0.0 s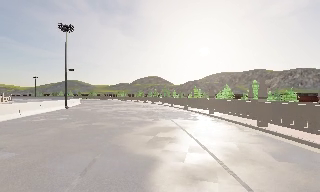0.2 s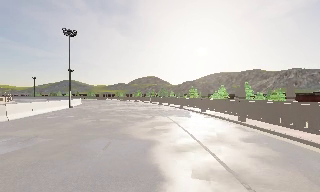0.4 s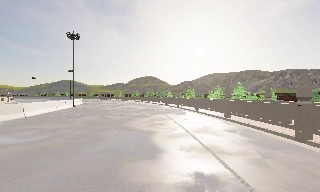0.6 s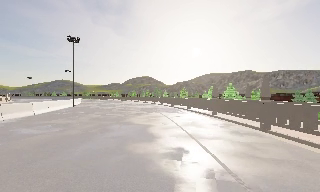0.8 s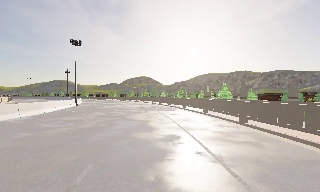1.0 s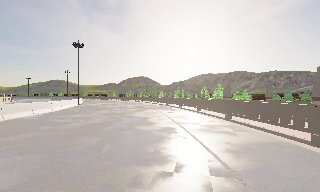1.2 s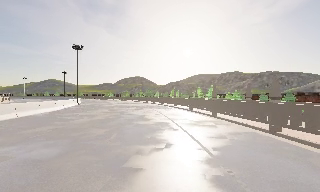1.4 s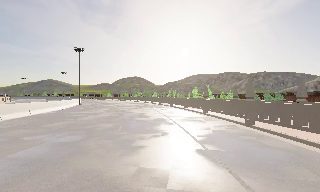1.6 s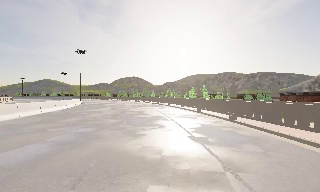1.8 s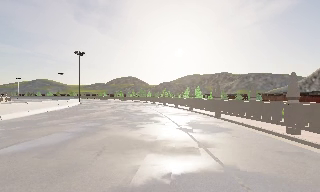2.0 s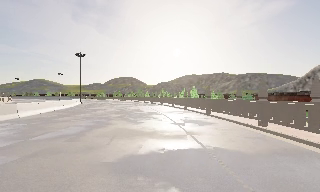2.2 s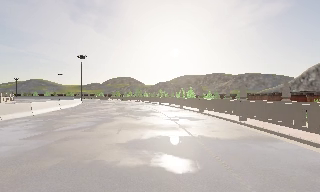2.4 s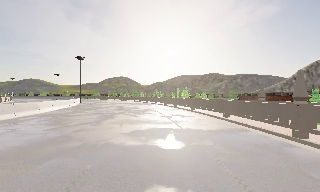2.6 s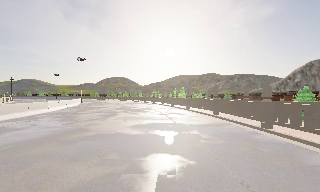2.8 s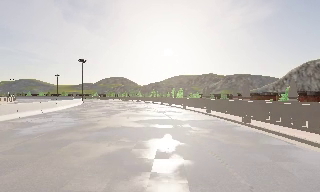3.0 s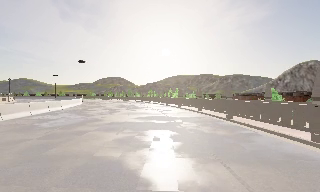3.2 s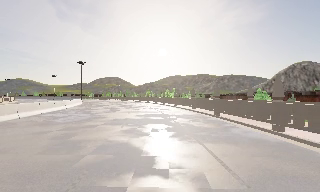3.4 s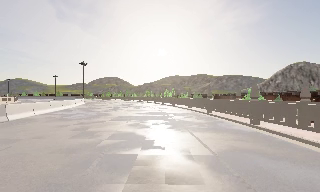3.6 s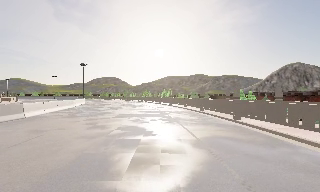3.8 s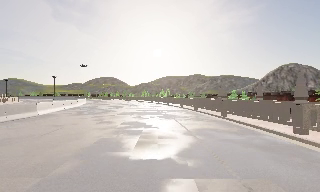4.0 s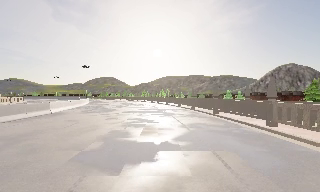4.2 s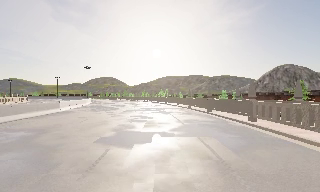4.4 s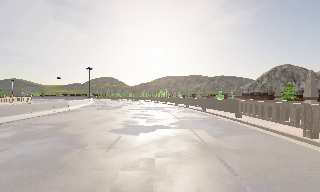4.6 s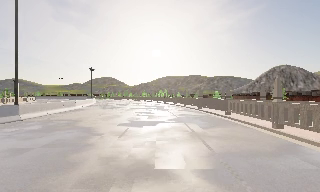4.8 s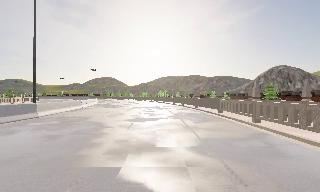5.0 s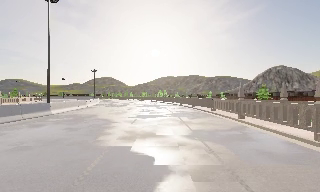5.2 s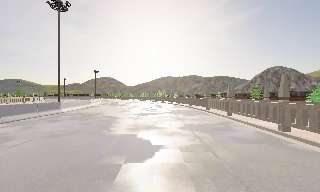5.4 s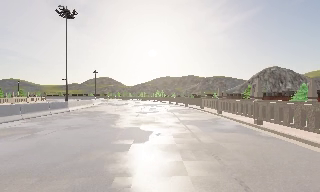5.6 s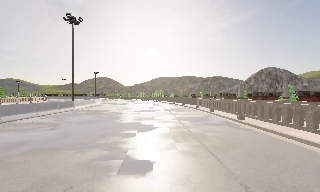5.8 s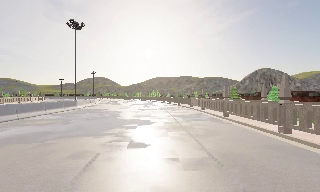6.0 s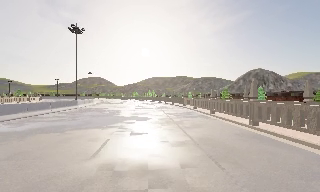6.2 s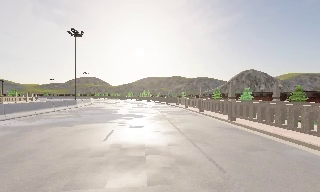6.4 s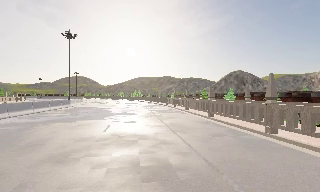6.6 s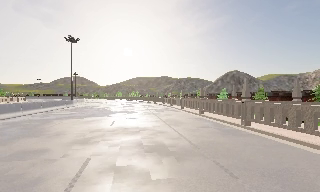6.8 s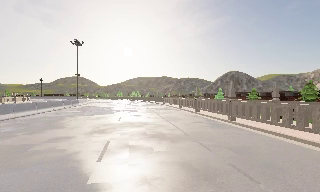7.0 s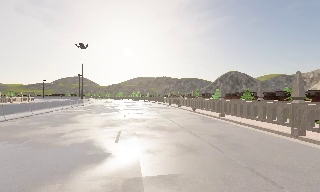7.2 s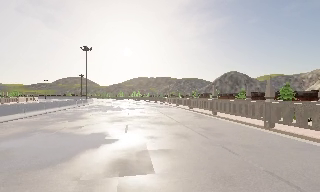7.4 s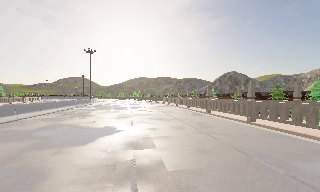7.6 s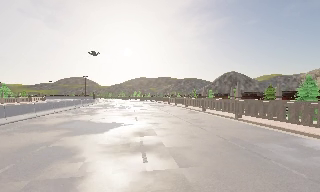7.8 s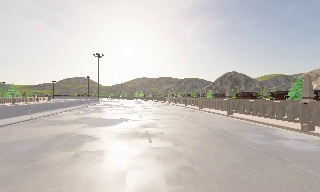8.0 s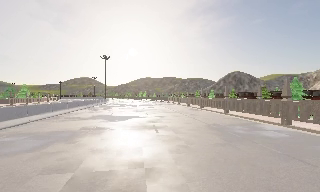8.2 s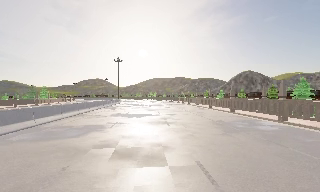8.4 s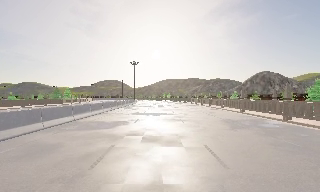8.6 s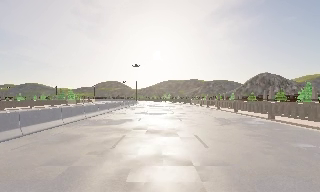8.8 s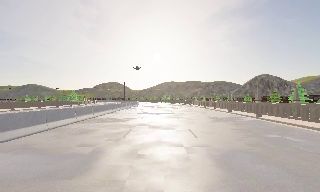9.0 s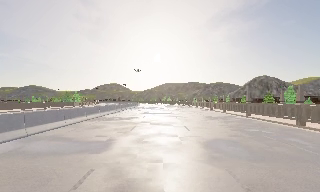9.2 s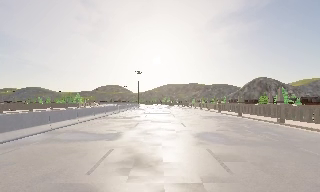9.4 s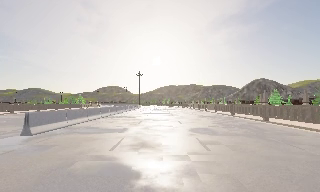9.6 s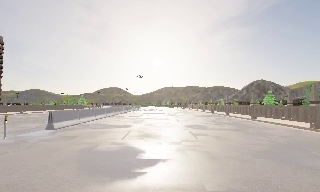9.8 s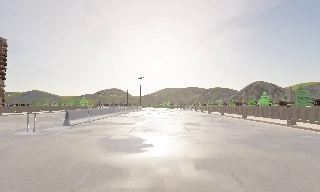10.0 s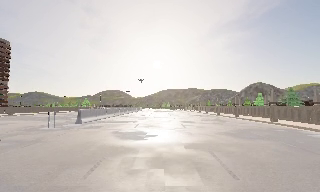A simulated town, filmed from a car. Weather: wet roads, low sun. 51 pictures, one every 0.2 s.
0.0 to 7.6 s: The scene slides to the left, as the camera pans about 25 degrees to its right. It travels backward, about 70 m, so what stands in front gets smaller.
7.6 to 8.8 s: The scene slides to the right, as the camera pans about 10 degrees to its left. It travels backward, about 11 m, so what stands in front gets smaller.
8.8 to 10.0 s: The camera travels backward, about 11 m, so what stands in front gets smaller.
The film runs backward here.
